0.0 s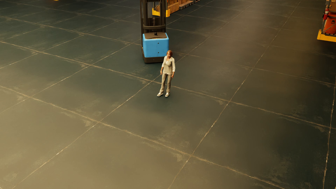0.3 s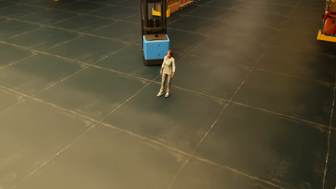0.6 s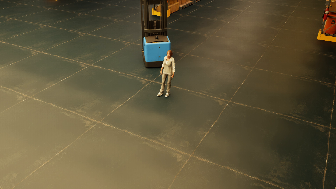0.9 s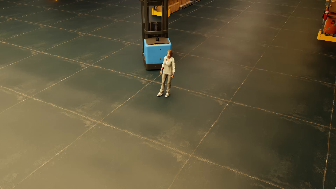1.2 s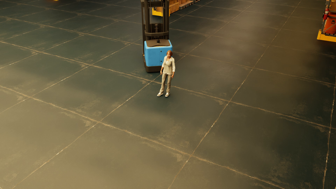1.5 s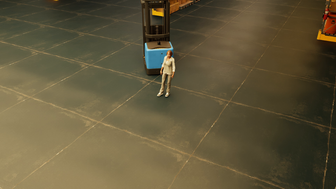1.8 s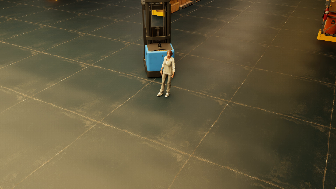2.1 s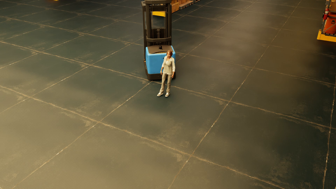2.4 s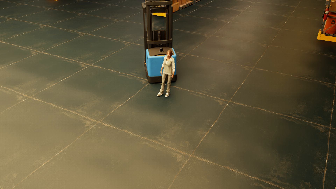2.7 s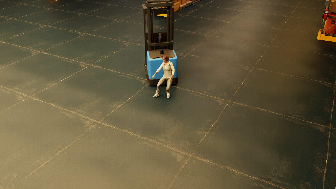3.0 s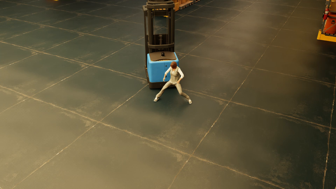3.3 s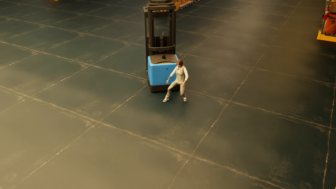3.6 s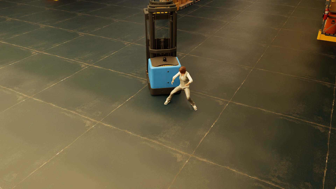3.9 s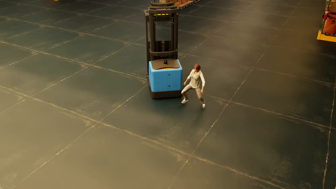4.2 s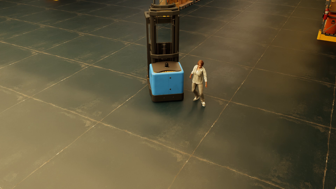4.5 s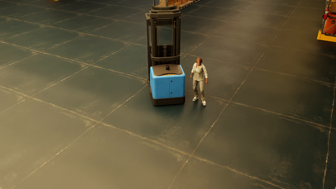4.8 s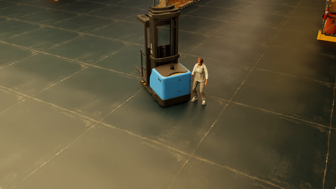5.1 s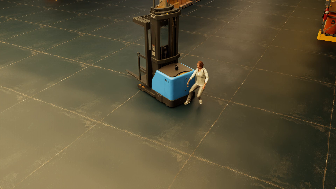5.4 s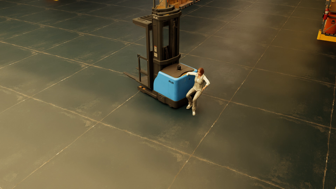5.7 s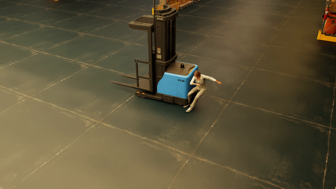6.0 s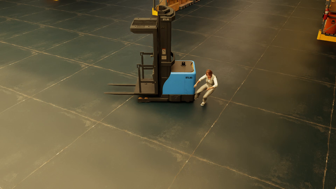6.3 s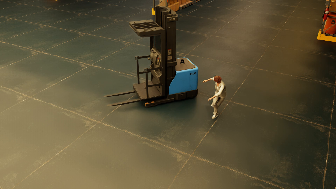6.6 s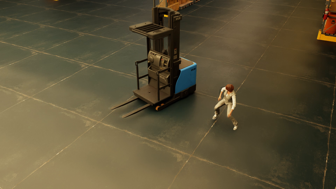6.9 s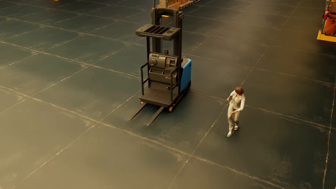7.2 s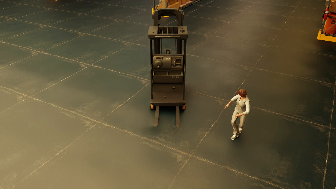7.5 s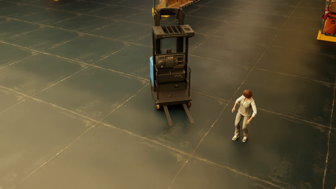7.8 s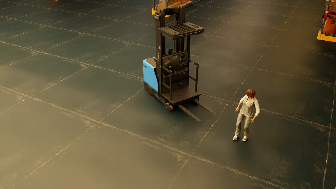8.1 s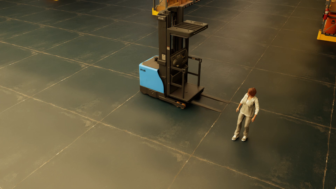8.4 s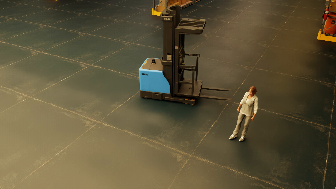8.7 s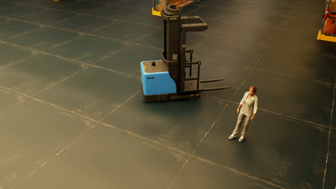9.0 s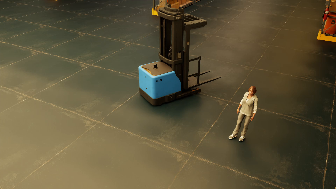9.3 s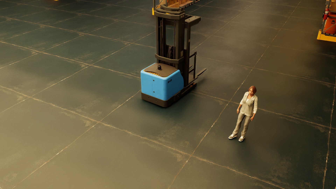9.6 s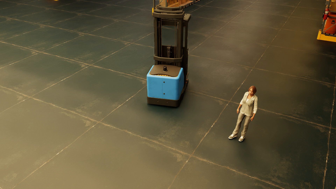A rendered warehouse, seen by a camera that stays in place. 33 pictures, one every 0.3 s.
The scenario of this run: Near miss between a forklift and a person.
